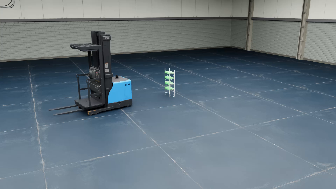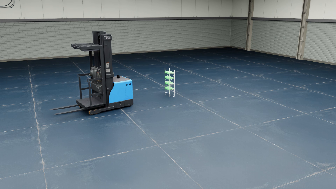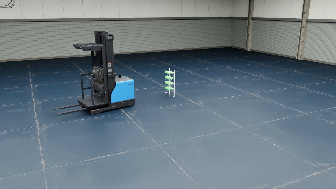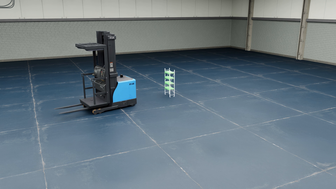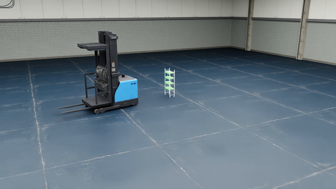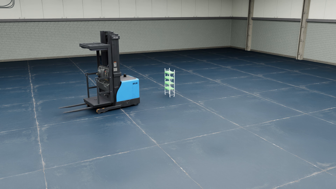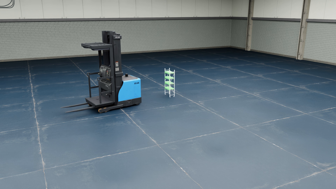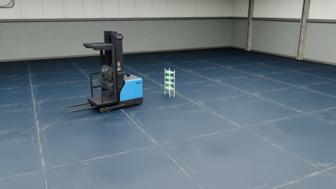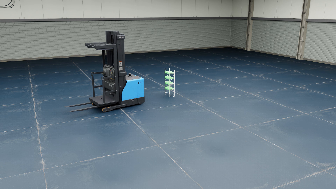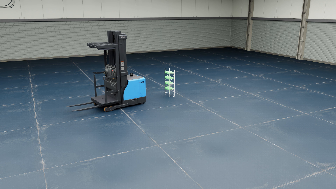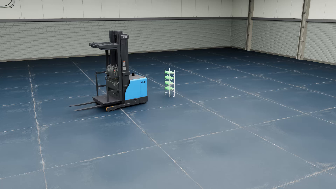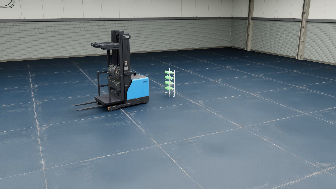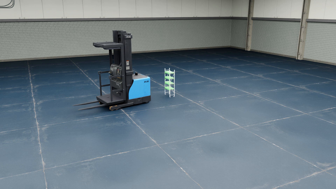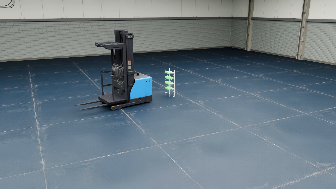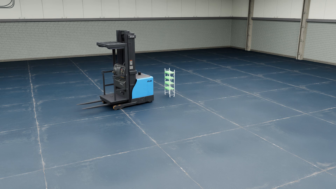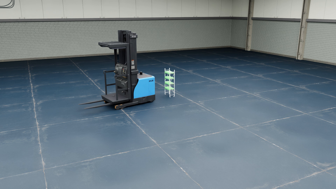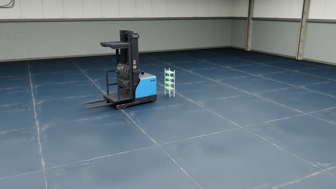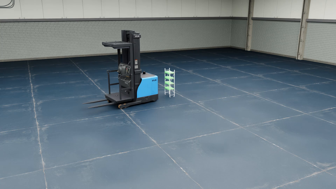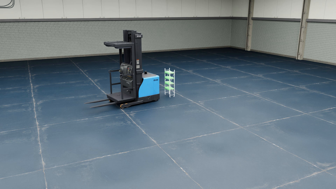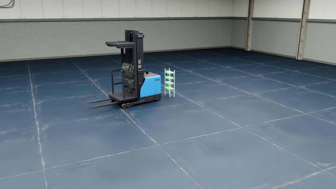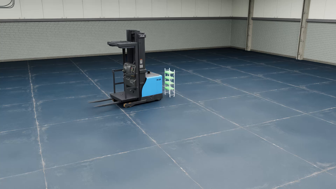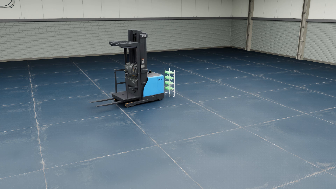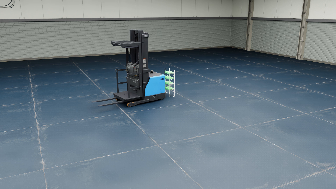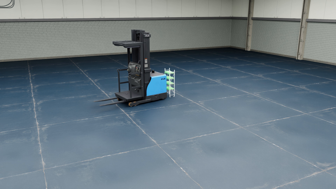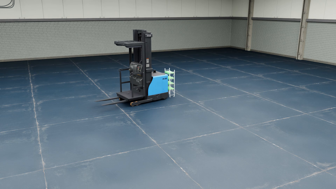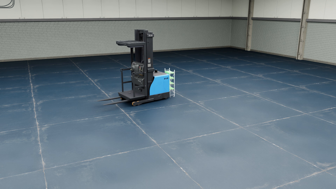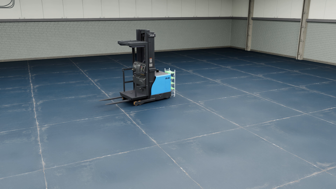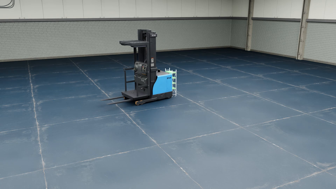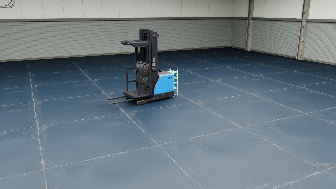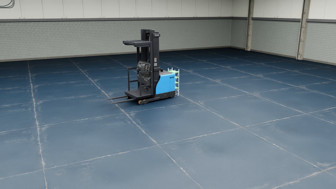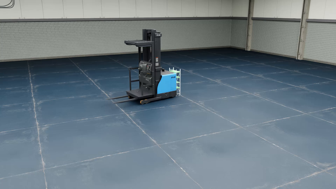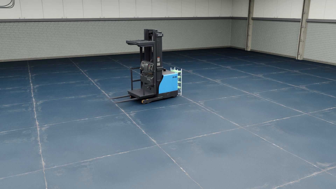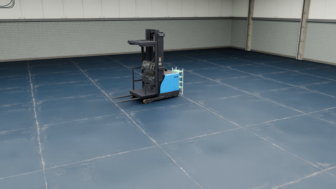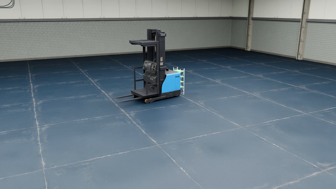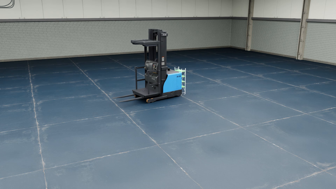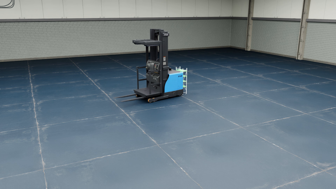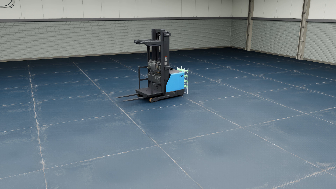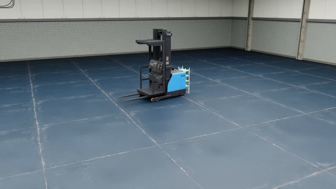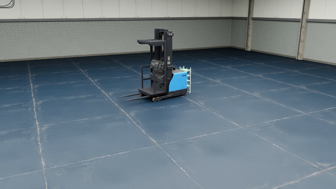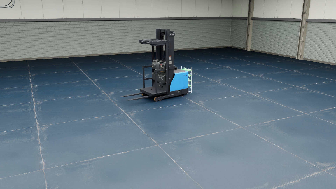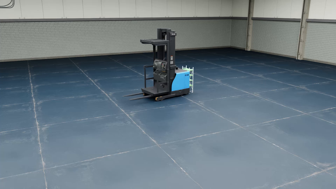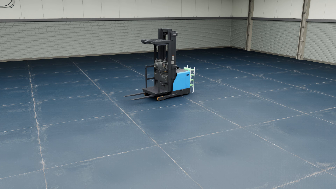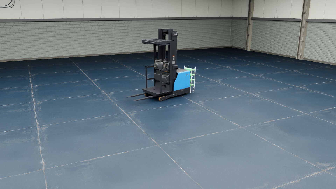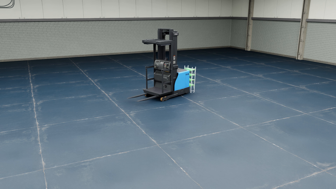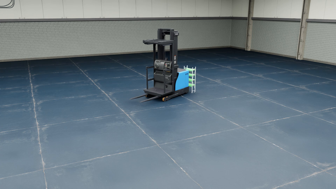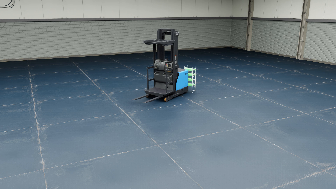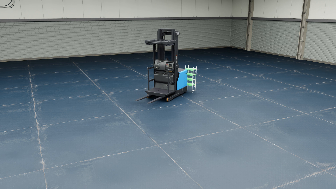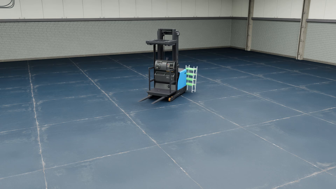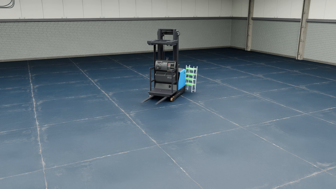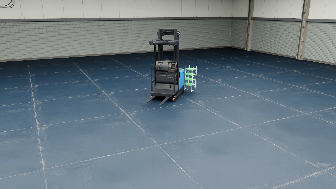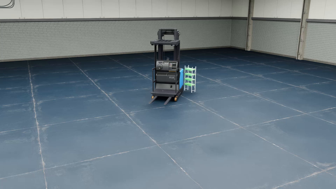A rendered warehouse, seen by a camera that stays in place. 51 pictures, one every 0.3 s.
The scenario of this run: A forklift runs into an object in its way.
